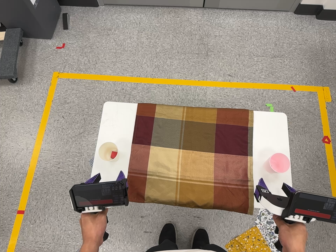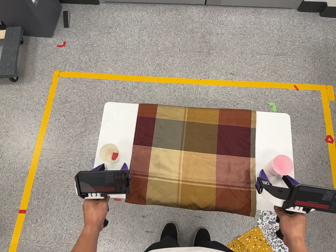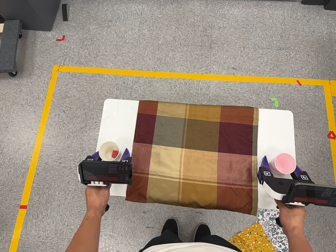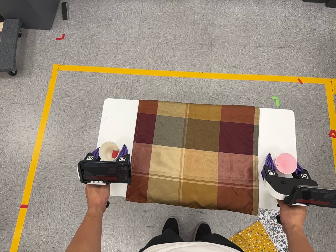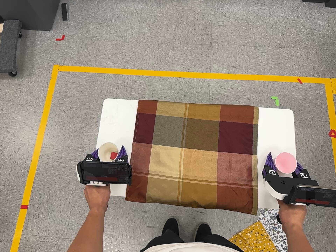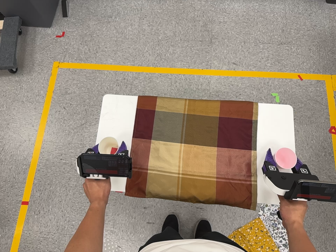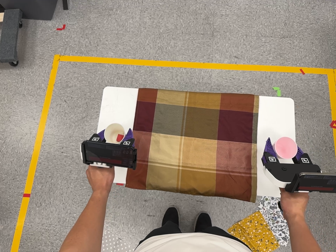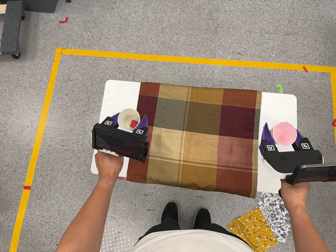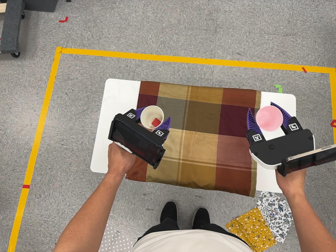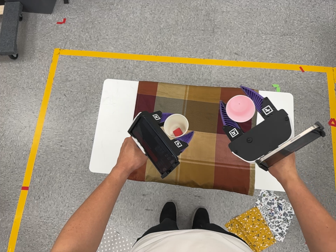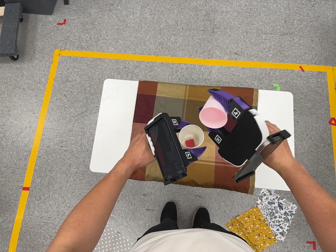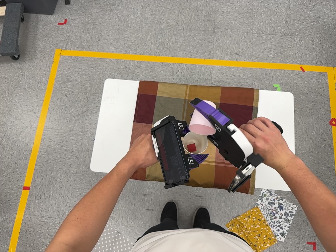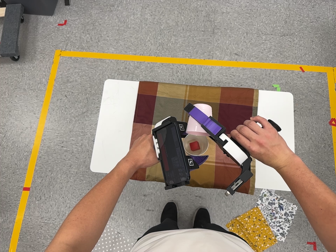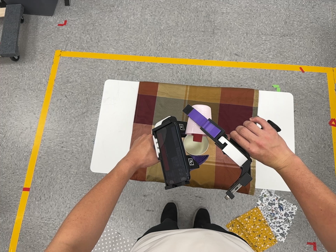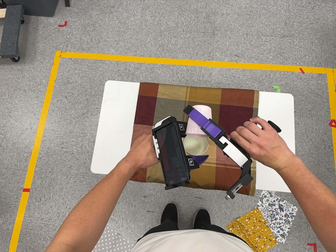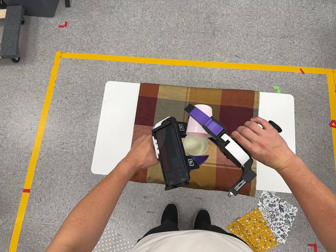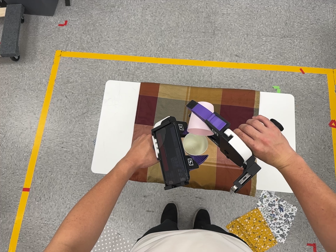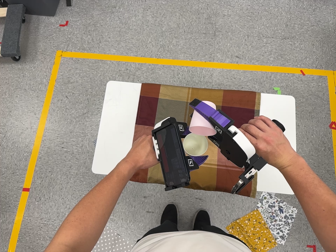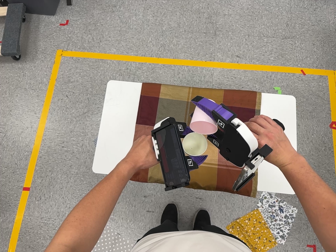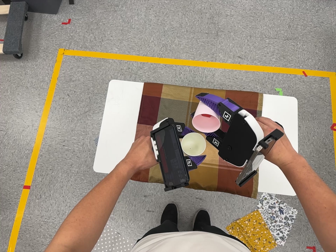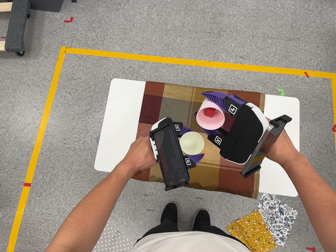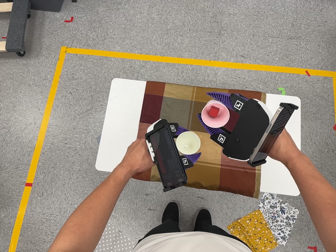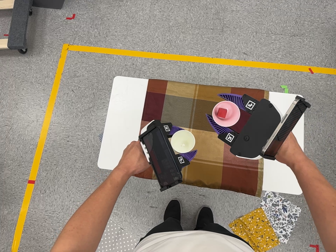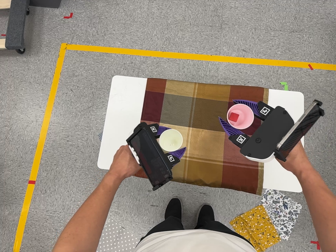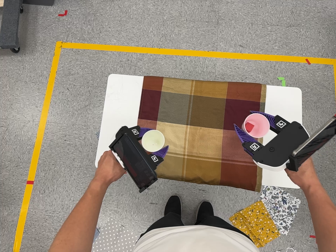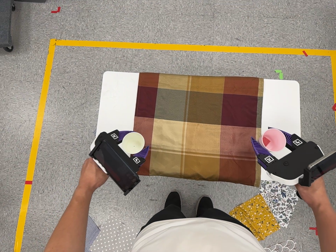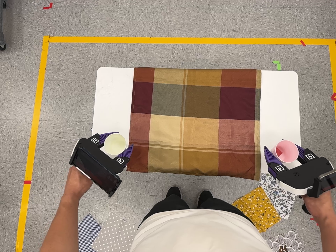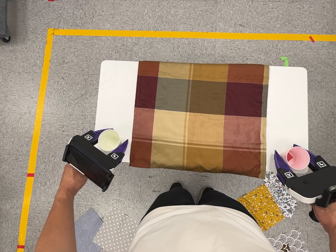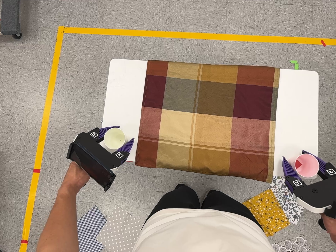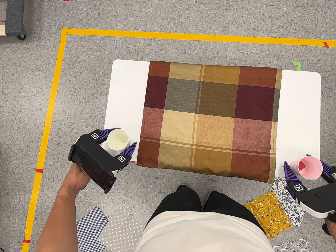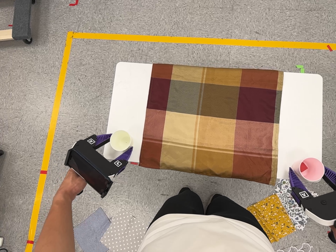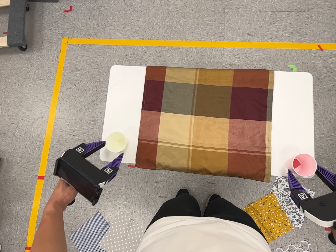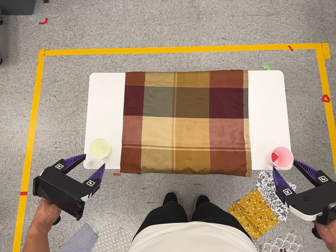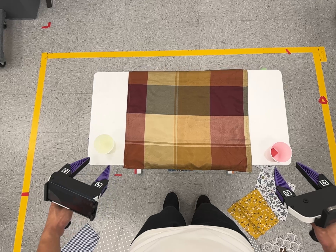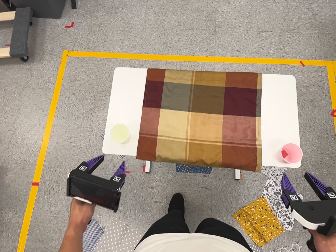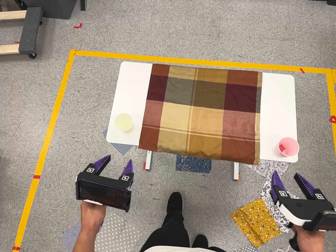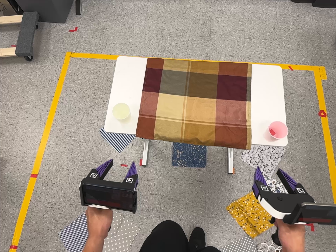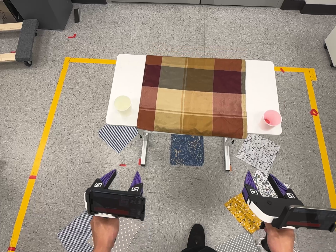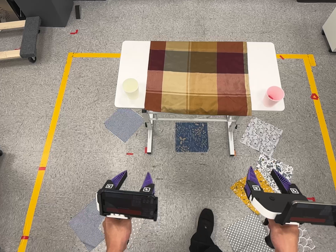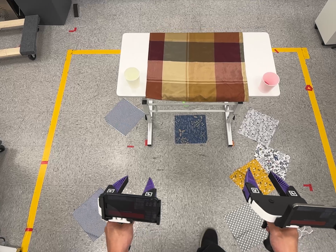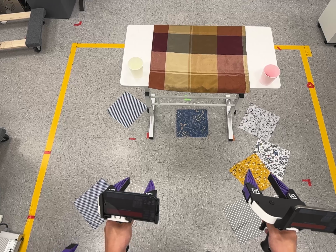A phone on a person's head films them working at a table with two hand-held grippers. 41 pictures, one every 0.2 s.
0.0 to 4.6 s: The camera shifts only a little, or ends up much as it began.
4.6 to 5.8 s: The camera travels forward, about 6 cm, so what stands in front looms larger.
5.8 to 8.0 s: The camera travels toward the bottom of its view and backward, about 70 cm, so close, fixed things drift upward. Its aim tips toward the top of its view by about 15 degrees.
The film runs backward here.
